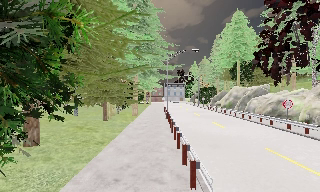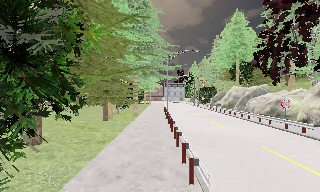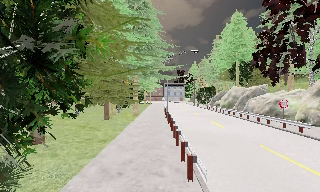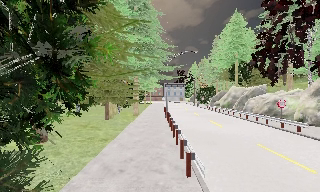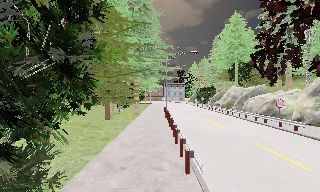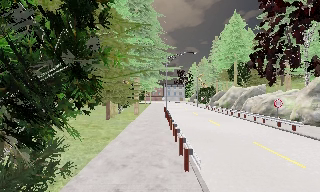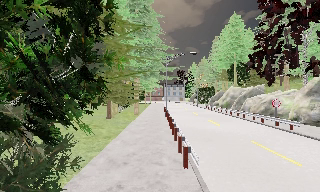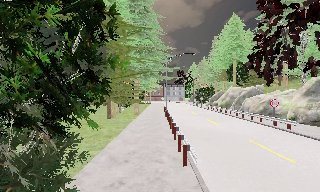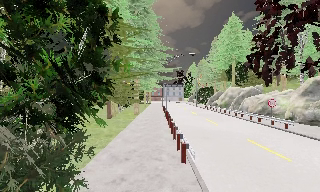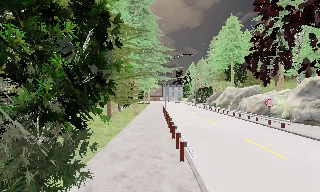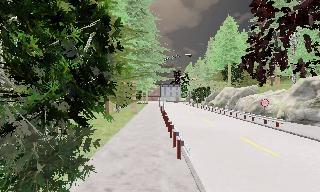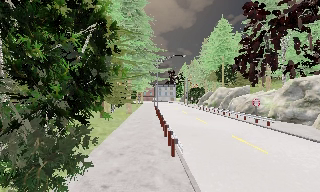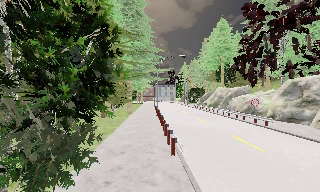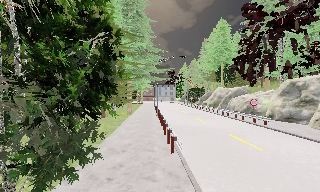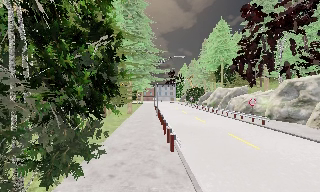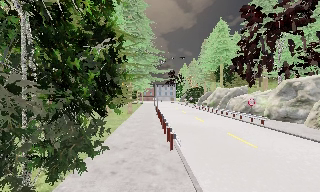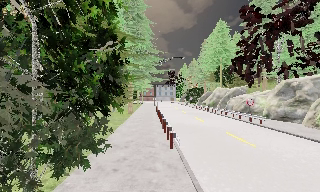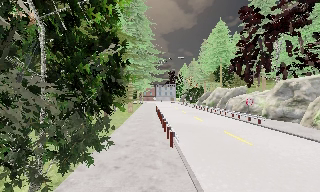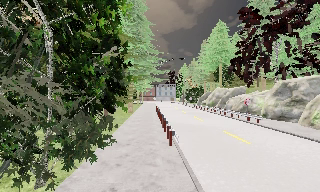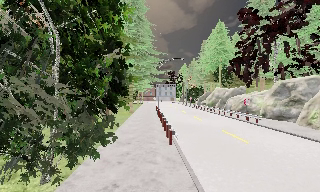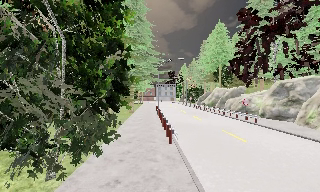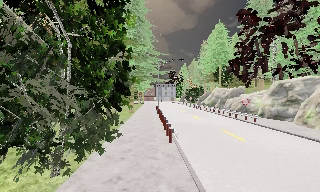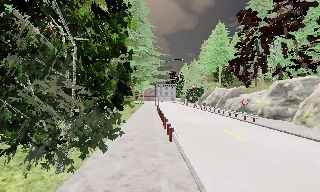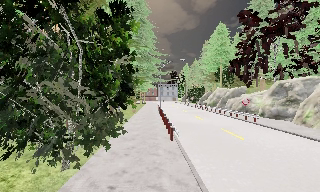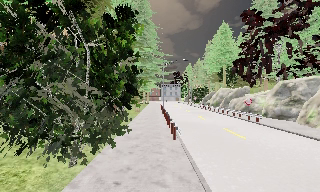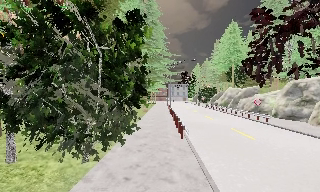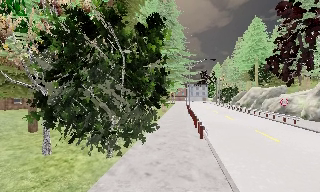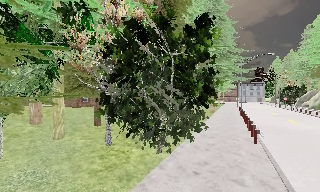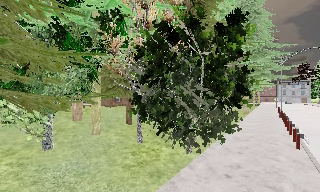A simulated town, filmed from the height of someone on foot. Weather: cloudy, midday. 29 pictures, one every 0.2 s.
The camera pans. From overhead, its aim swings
counterclockwise.
The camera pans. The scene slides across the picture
to the right.
0.0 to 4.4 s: The camera travels backward, about 4.5 m, so what stands in front gets smaller.
4.4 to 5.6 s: The scene slides to the right, as the camera pans about 40 degrees to its left. It travels backward, about 1 m.
The film runs backward here.
